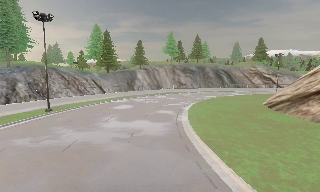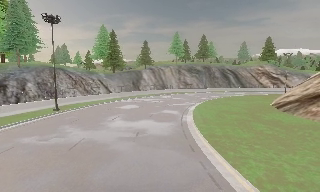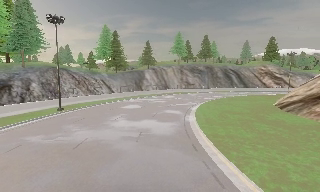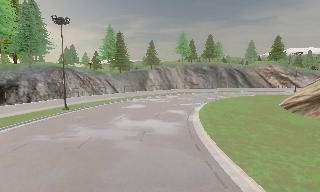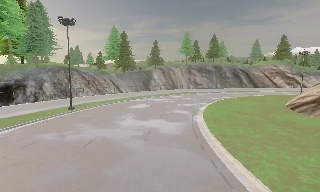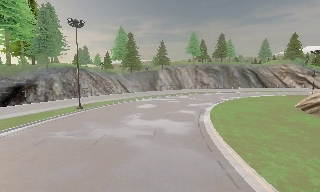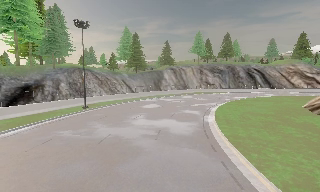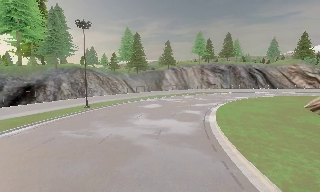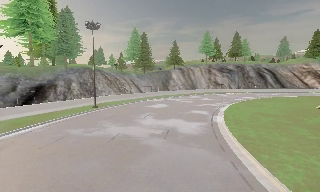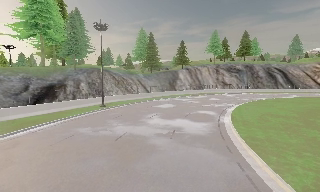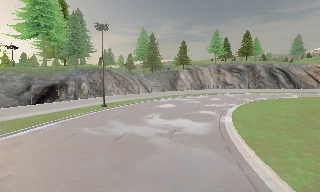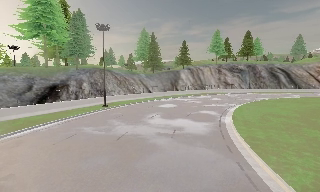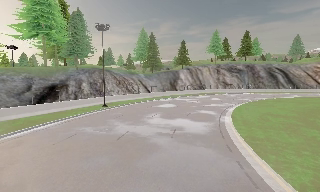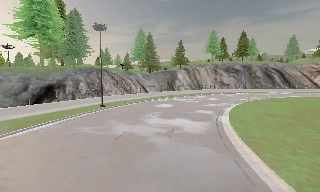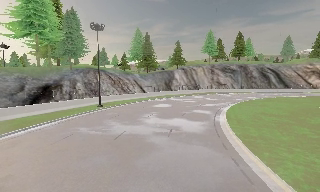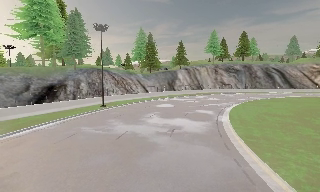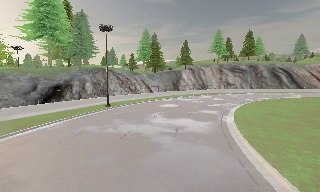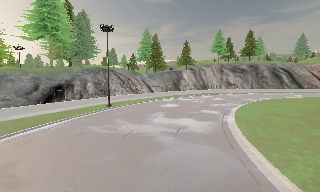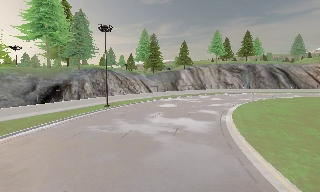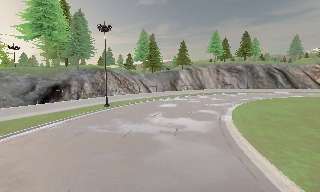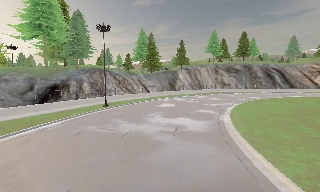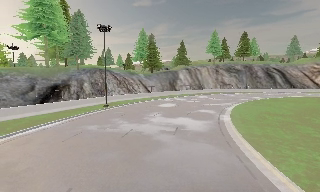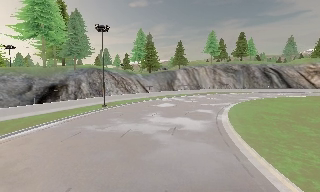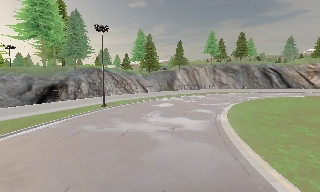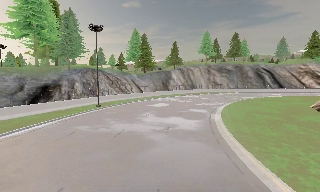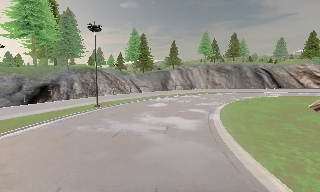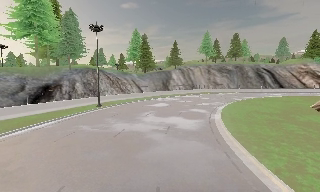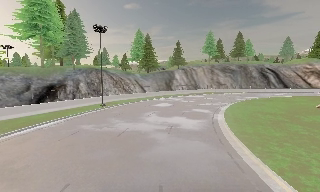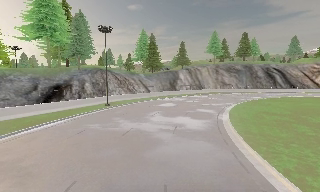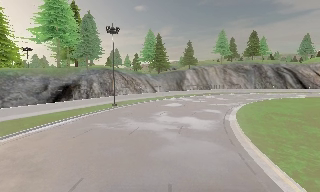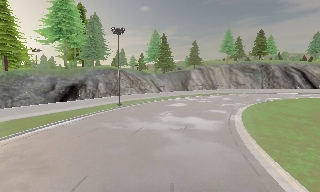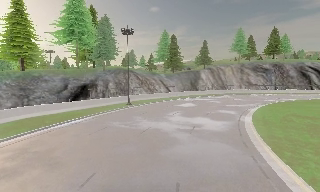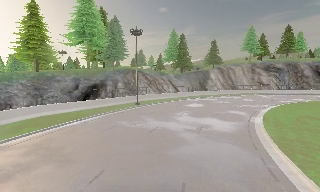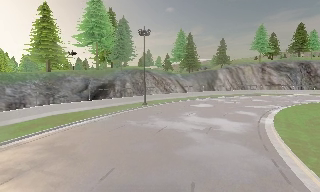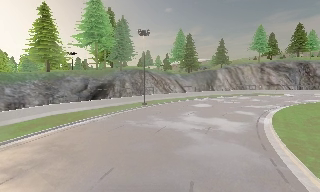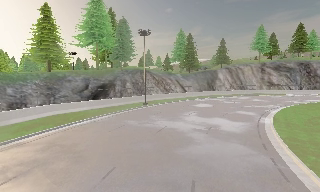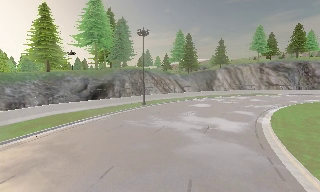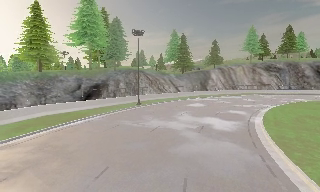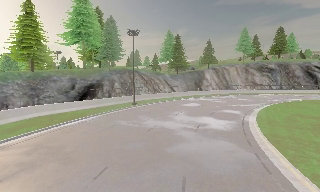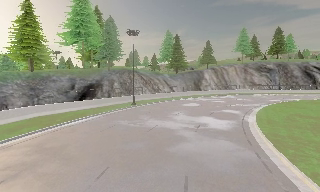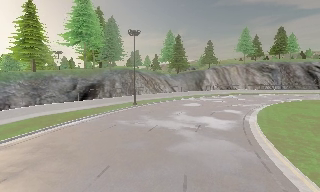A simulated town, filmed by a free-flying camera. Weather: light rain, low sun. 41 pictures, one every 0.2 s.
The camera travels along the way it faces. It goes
backward.
0.0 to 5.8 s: The camera swings to its left by about 15 degrees, and the scene slides to the right. It travels backward, about 2 m, so what stands in front gets smaller.
5.8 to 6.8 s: The scene slides to the right, as the camera pans about 10 degrees to its left.
6.8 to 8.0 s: The camera shifts only a little, or ends up much as it began.
The film runs backward here.
